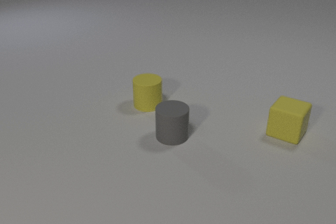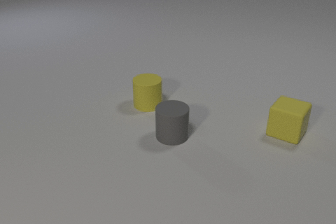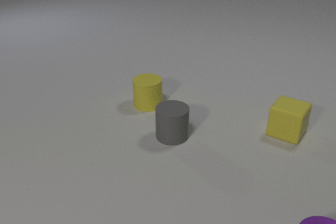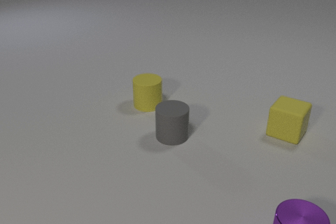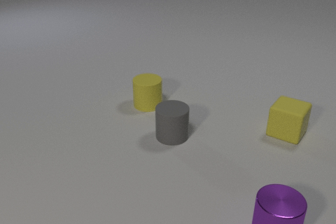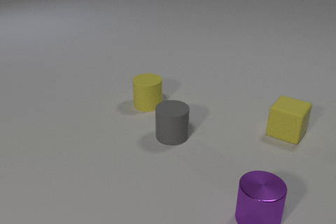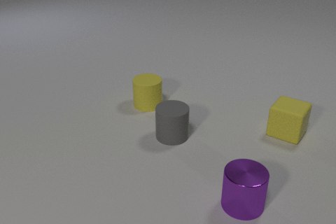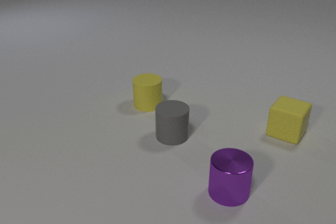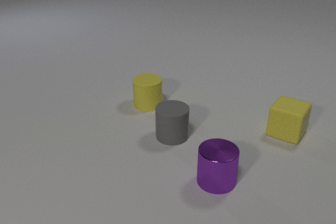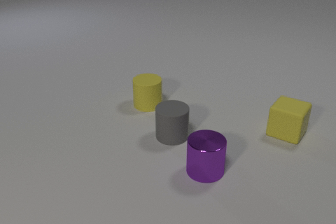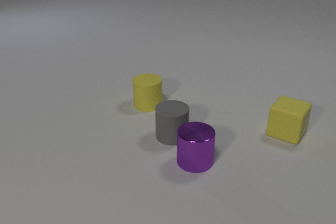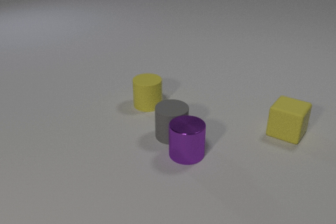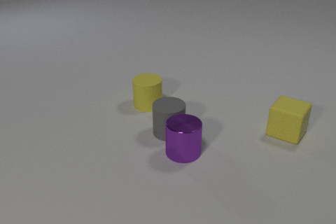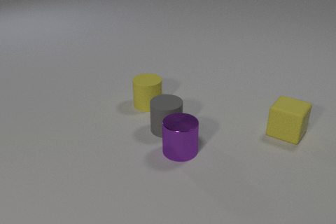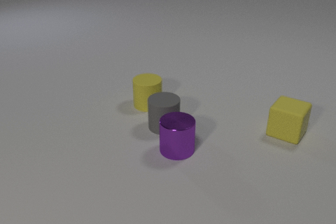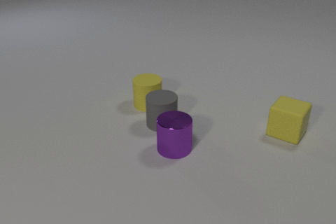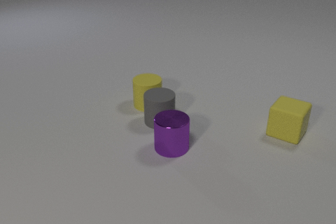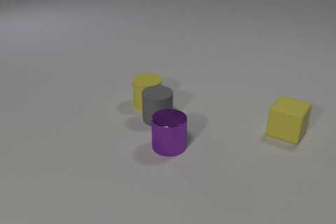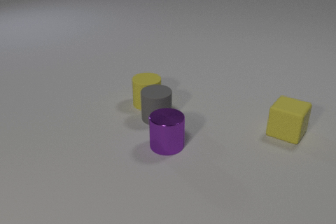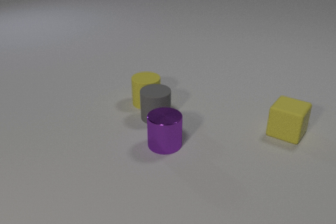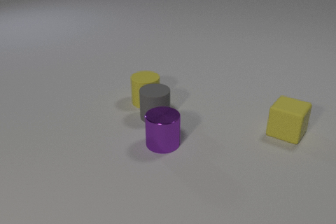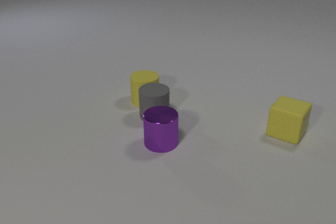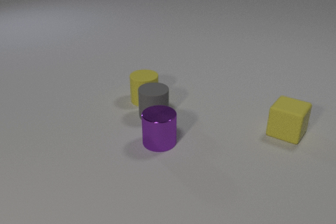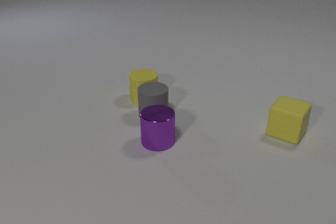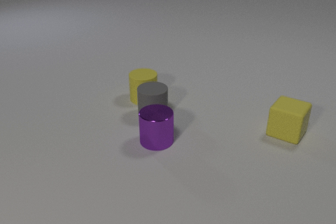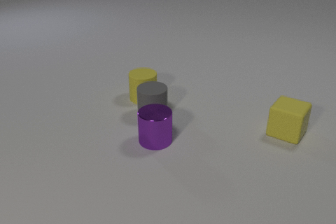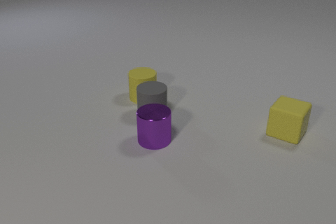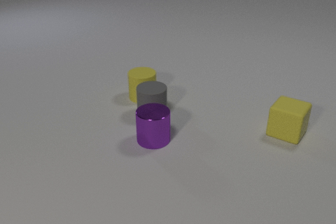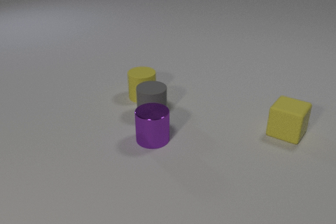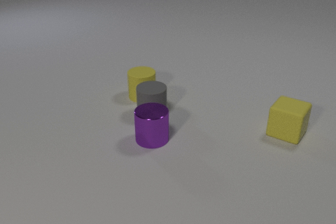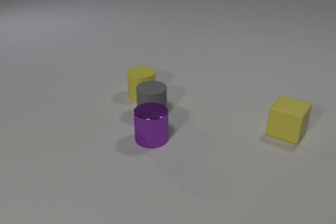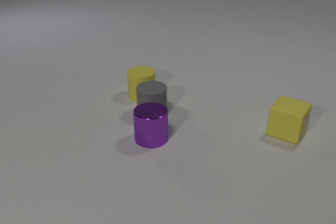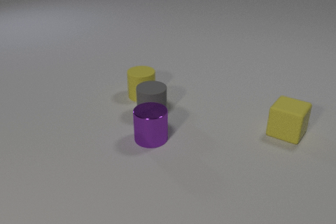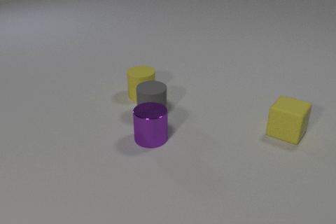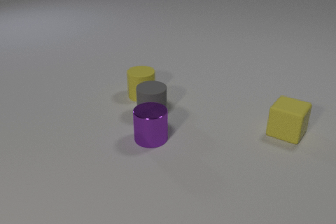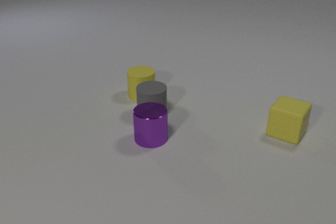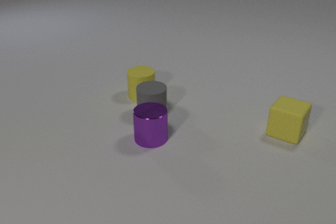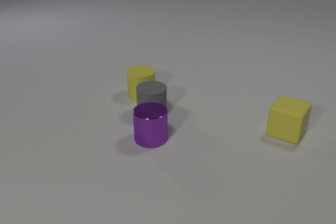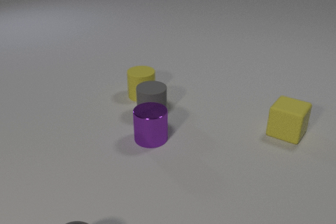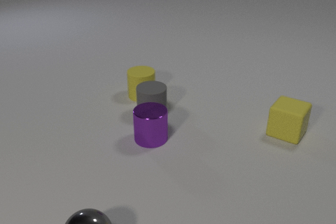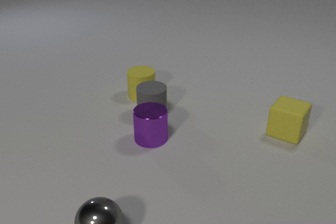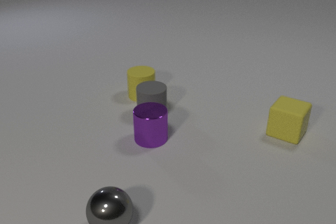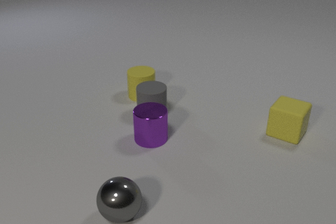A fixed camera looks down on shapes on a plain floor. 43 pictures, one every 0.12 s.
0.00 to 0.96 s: The purple metal cylinder comes in at the bottom edge, slides to the left and away from the camera.
0.96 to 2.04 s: The purple metal cylinder slides away from the camera and to the left. The gray rubber cylinder slides away from the camera and to the left. The purple metal cylinder and the gray rubber cylinder collide. The gray rubber cylinder and the yellow rubber cylinder collide.
2.04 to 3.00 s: The purple metal cylinder slides to the left and away from the camera. The gray rubber cylinder slides away from the camera. The yellow rubber cylinder slides away from the camera.
3.00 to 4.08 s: Next to nothing moves.
4.08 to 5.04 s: The gray metal sphere comes in at the bottom edge, rolls away from the camera and to the right.
How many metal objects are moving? 2.
How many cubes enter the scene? 0.
Are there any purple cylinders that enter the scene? yes.
